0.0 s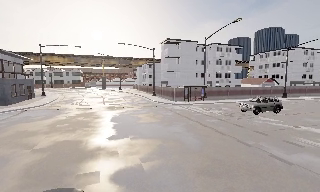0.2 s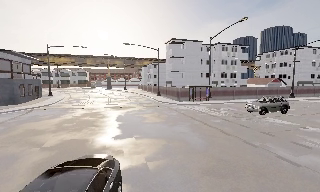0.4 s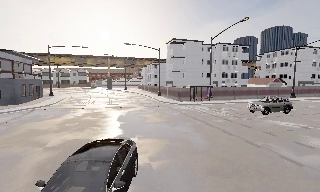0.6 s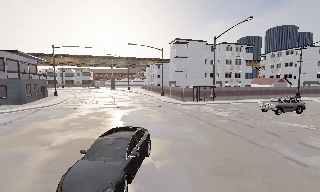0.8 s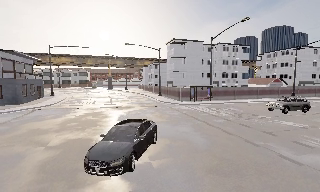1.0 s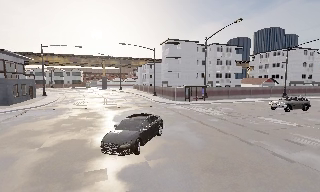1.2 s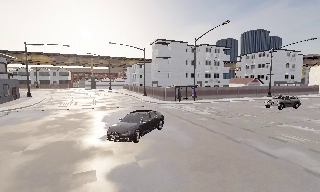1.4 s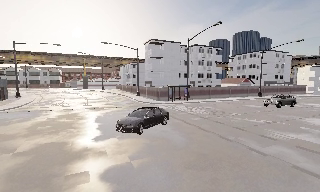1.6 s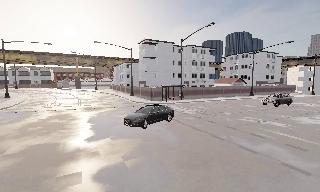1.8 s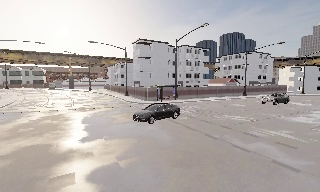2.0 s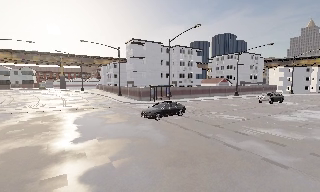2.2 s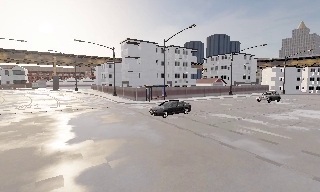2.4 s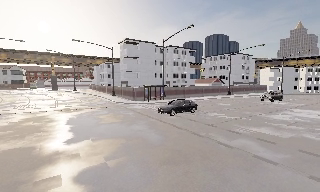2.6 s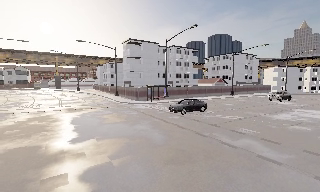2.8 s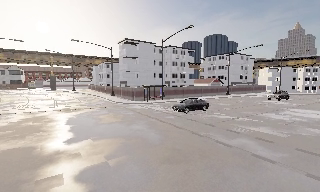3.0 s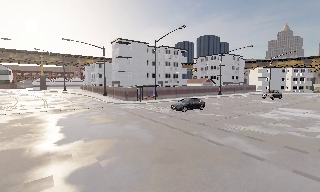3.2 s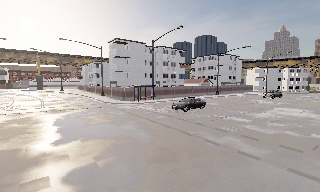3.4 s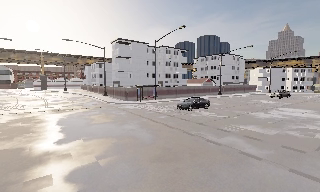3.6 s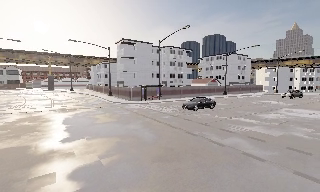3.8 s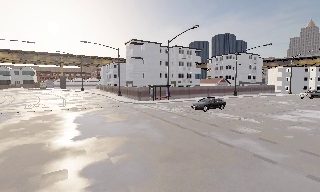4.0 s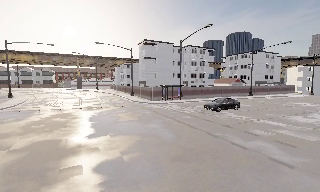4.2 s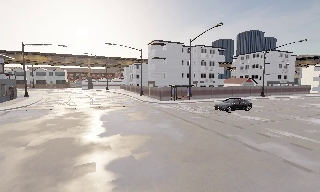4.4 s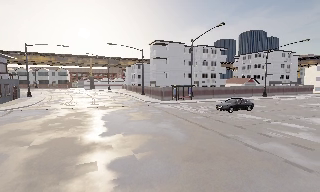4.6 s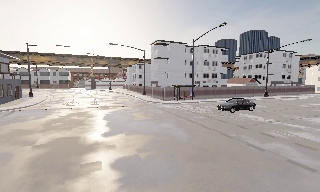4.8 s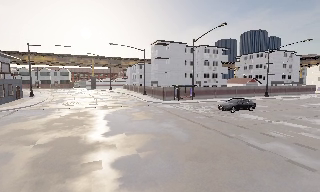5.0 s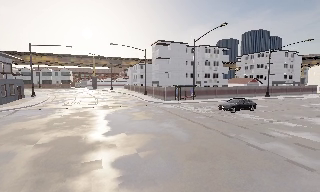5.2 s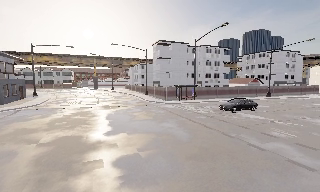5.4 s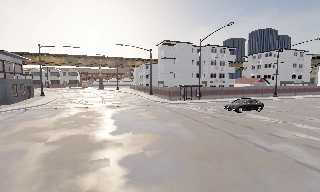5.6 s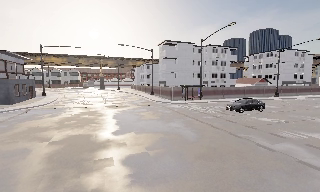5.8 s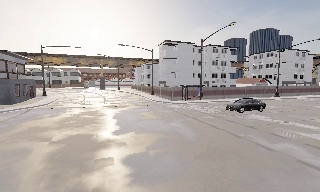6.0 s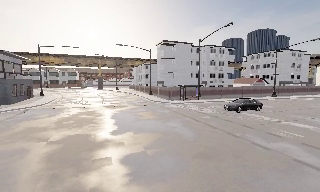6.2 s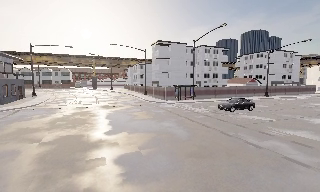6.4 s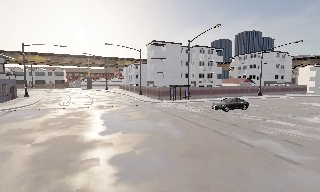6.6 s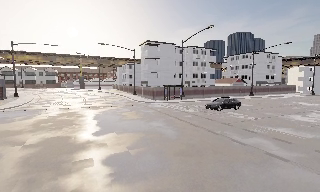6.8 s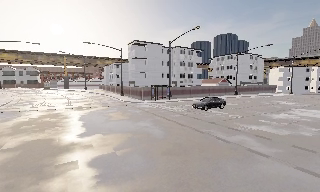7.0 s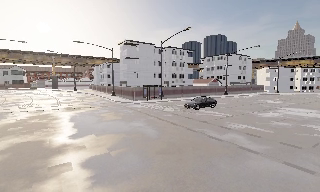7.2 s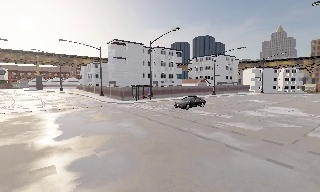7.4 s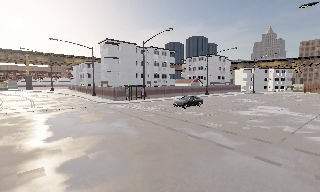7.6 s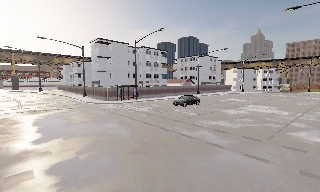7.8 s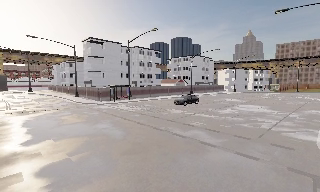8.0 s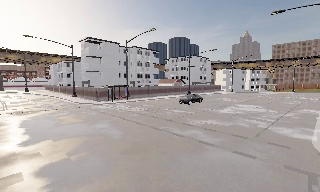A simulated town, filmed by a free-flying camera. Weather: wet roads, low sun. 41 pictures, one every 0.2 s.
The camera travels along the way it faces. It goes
backward.
0.0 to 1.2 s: The camera shifts only a little, or ends up much as it began.
1.2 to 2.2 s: The camera swings to its right by about 10 degrees, and the scene slides to the left.
2.2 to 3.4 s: The camera shifts only a little, or ends up much as it began.
3.4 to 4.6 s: The camera pans to its left, which is counterclockwise from overhead, by about 15 degrees.
4.6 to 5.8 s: The camera shifts only a little, or ends up much as it began.
5.8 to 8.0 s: The camera pans to its right, which is clockwise from overhead, by about 25 degrees.
The film runs backward here.
